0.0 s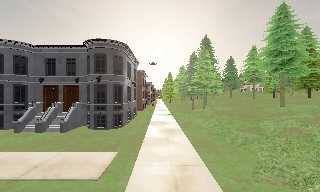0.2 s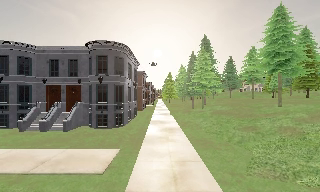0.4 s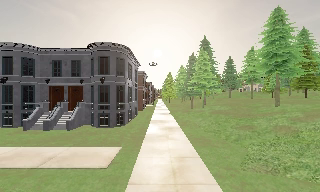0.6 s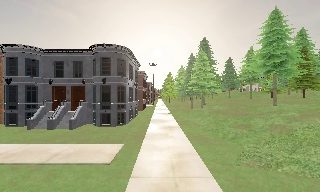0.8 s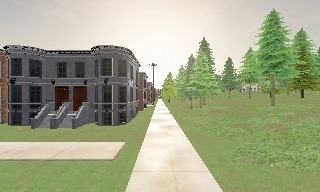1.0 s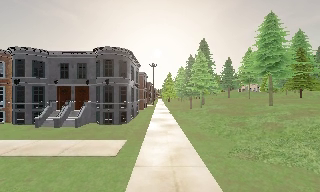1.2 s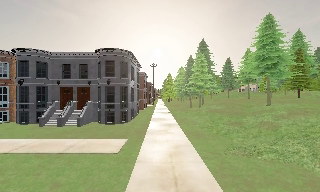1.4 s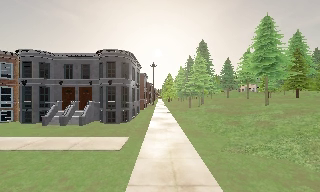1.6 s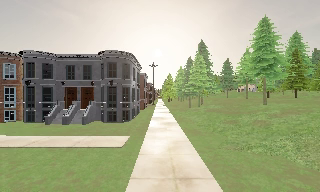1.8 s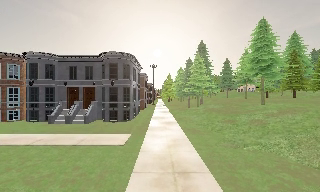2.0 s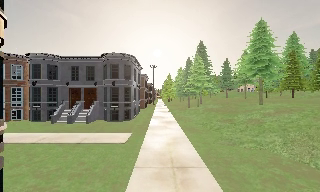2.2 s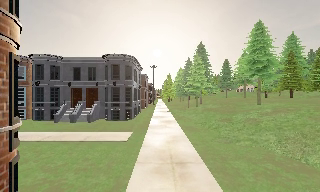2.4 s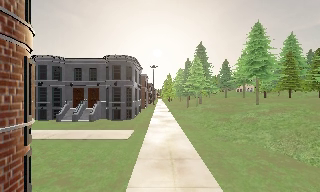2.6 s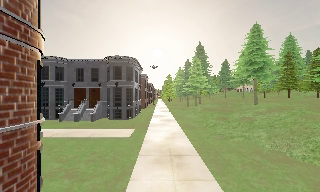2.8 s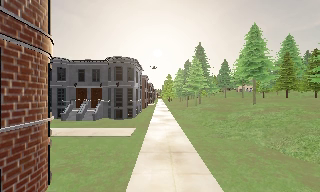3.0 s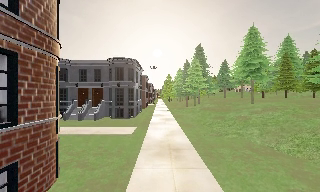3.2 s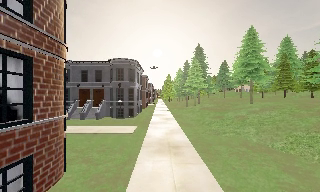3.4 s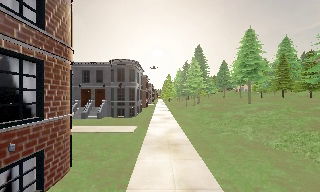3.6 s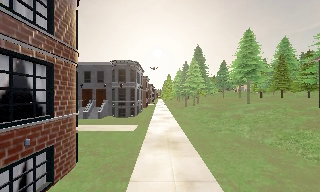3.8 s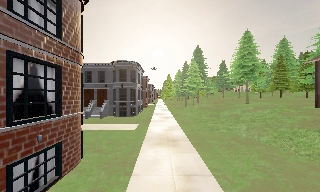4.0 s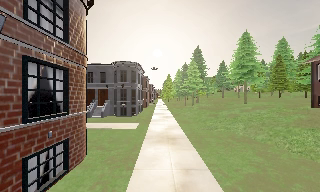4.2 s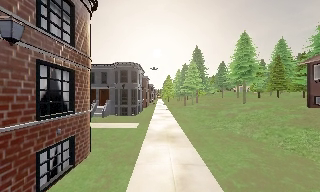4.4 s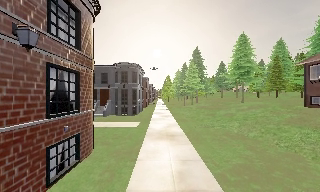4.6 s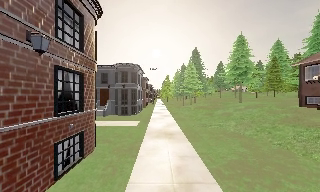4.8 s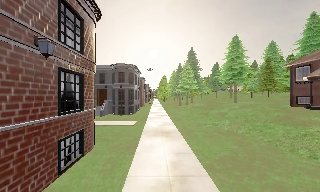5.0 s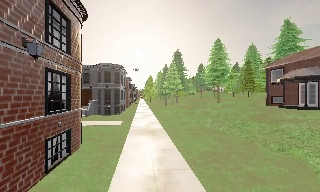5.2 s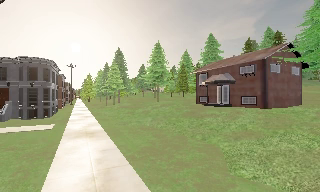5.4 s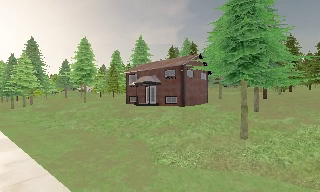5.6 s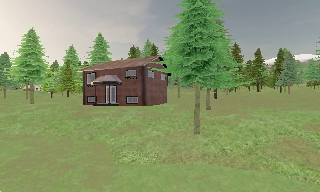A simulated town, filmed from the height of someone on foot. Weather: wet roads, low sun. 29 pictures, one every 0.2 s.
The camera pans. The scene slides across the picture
to the left.
The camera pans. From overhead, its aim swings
clockwise.
0.0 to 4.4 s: The camera travels backward, about 8 m, so what stands in front gets smaller.
4.4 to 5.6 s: The camera swings to its right by about 65 degrees, and the scene slides to the left. It travels backward, about 2 m.
The film runs backward here.
